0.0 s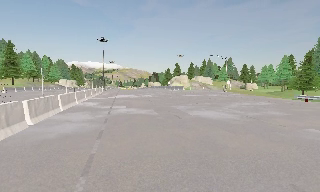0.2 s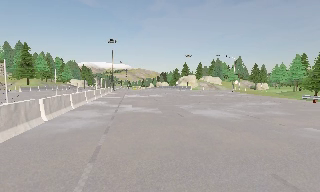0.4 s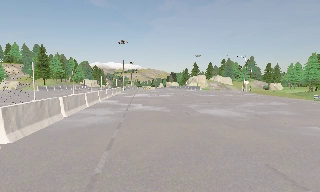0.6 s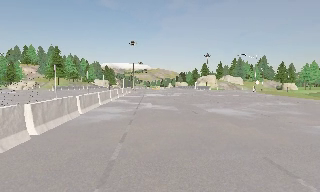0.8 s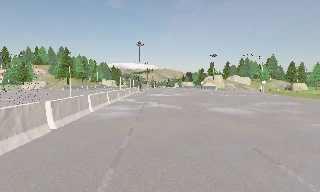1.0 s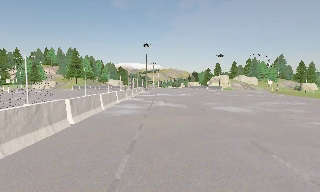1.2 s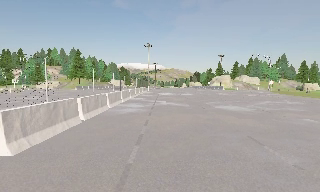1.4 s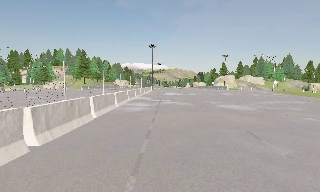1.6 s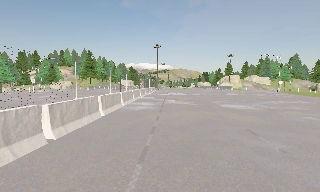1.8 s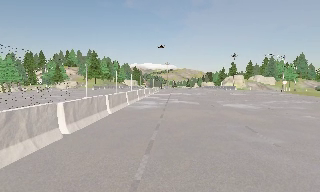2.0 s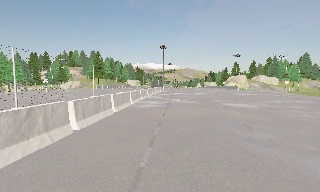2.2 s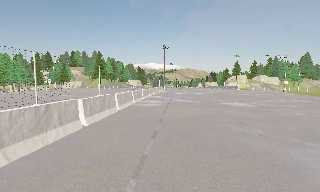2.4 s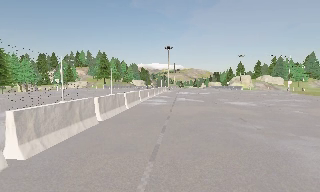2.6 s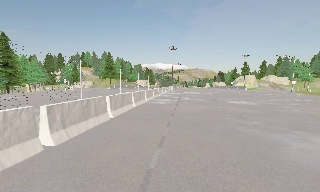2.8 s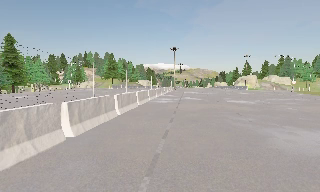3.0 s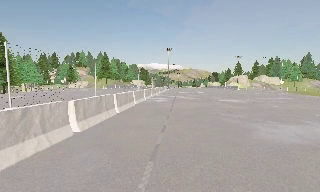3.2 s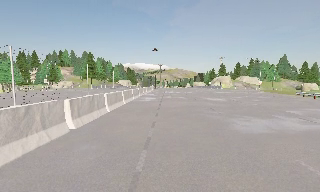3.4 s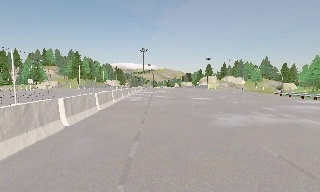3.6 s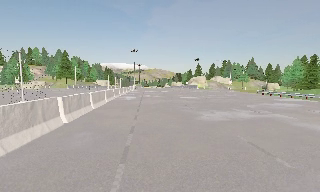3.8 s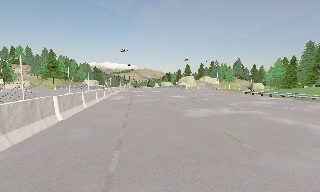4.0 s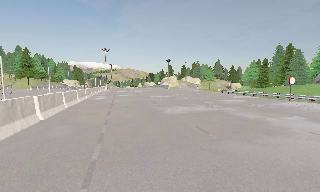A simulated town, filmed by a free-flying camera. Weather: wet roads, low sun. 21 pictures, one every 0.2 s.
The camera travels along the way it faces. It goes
backward.
0.0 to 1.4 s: The camera pans to its left, which is counterclockwise from overhead, by about 15 degrees. It travels backward, about 3.5 m, so what stands in front gets smaller.
1.4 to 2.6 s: The camera travels backward, about 3 m, so what stands in front gets smaller.
2.6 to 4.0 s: The camera swings to its right by about 25 degrees, and the scene slides to the left. It travels backward, about 4.5 m, so what stands in front gets smaller.
The film runs backward here.
